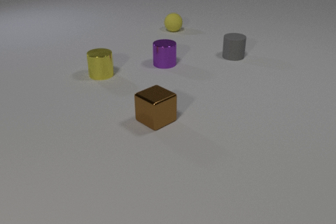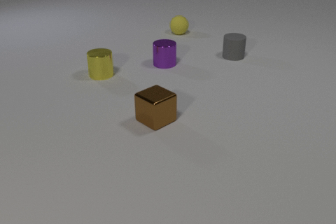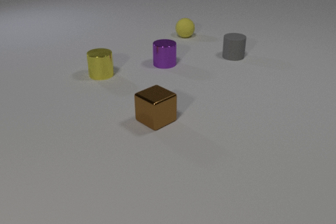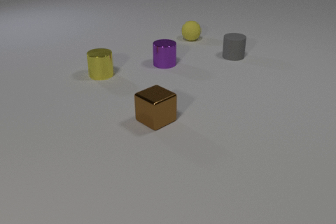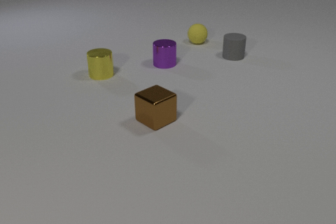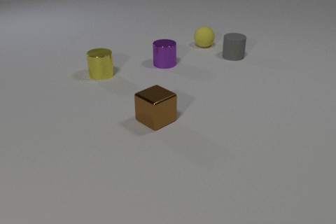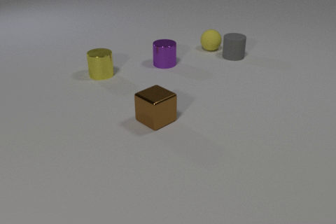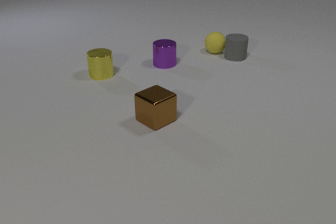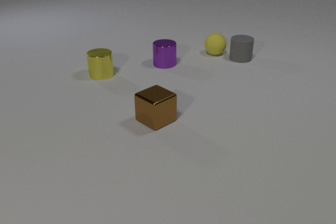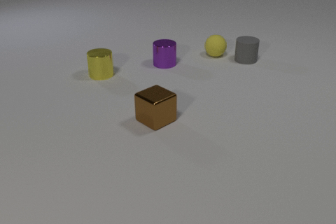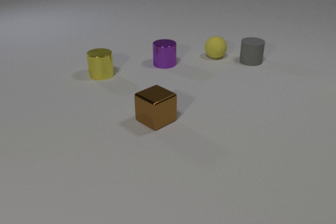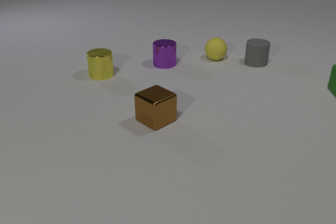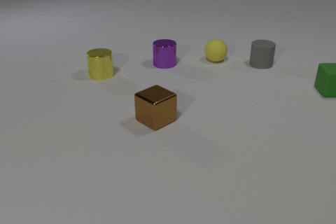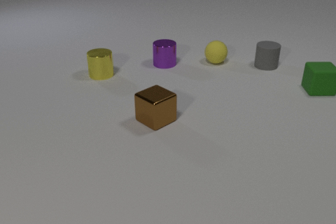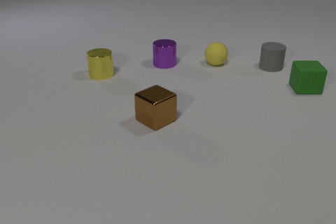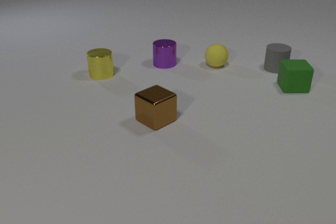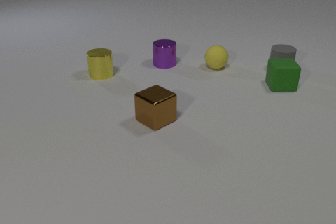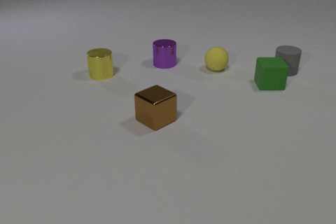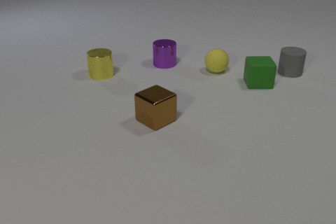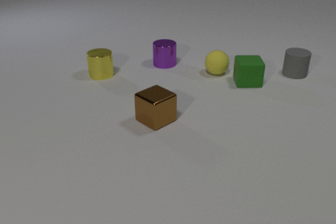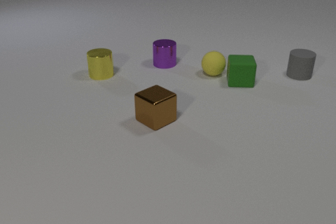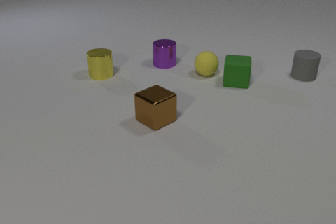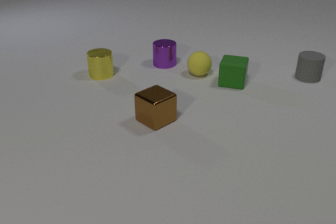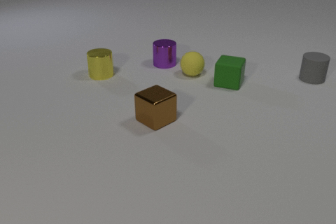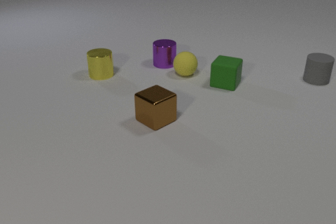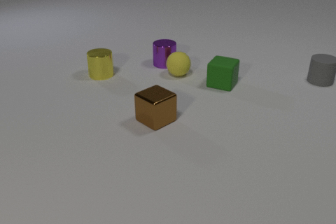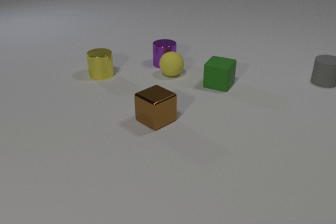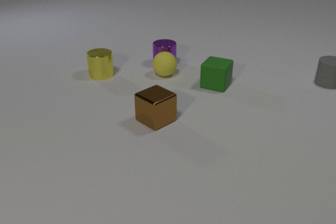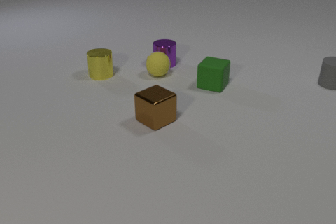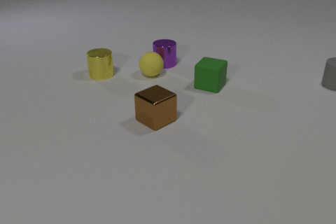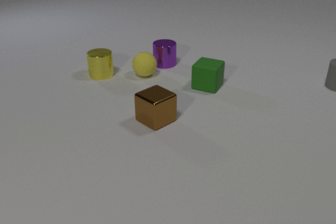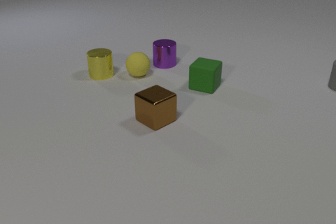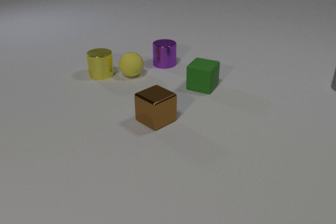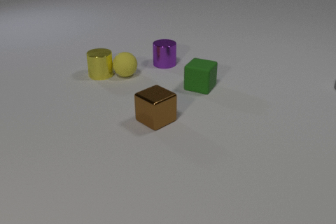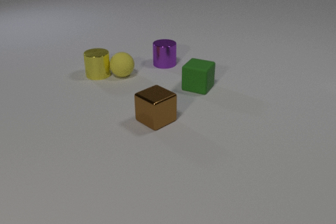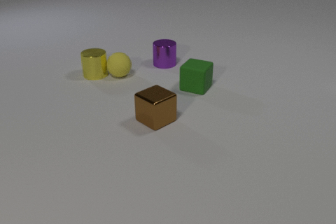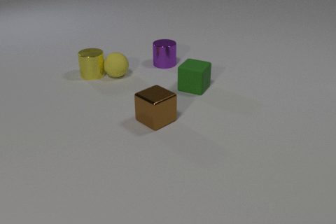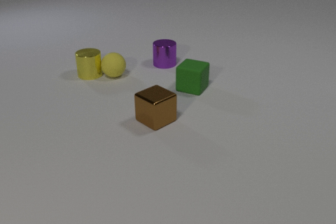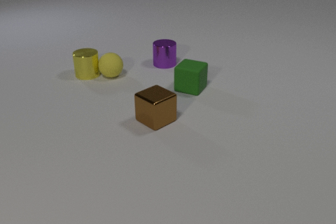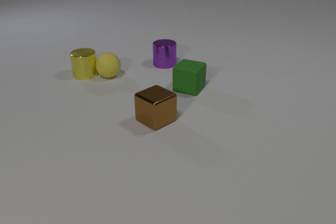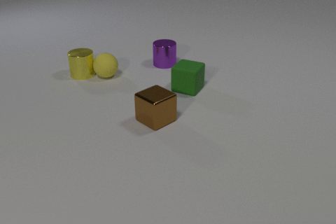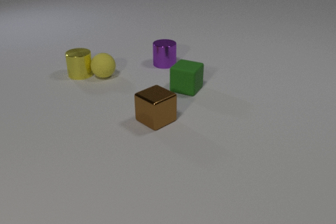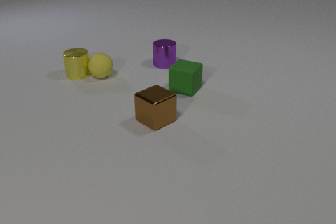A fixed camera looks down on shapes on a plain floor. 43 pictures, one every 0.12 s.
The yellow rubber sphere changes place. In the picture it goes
toward the camera.
The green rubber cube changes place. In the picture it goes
to the left.
0.00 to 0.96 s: The yellow rubber sphere rolls toward the camera and to the right. The gray rubber cylinder slides to the right. The yellow rubber sphere and the gray rubber cylinder collide.
0.96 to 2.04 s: The yellow rubber sphere rolls toward the camera. The gray rubber cylinder slides to the right and toward the camera. The green rubber cube comes in at the right edge, slides to the left.
2.04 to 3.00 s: The yellow rubber sphere rolls to the left and toward the camera. The gray rubber cylinder slides to the right. The green rubber cube slides to the left, spins so that its near face slides to the left, clockwise seen from above. The yellow rubber sphere and the green rubber cube collide.
3.00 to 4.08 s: The yellow rubber sphere rolls to the left. The gray rubber cylinder slides to the right, leaves at the right edge. The green rubber cube slides to the left and toward the camera. The yellow rubber sphere and the yellow metal cylinder collide.
4.08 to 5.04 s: The yellow rubber sphere rolls to the left. The green rubber cube slides to the left. The yellow metal cylinder slides to the left.
Are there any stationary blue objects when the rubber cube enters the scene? no.
How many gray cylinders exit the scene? 1.
How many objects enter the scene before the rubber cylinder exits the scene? 1.
